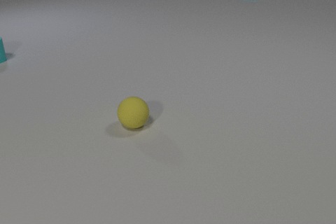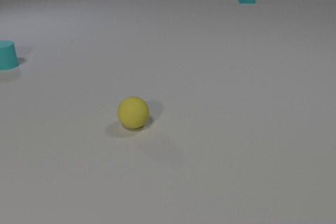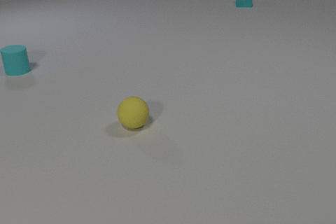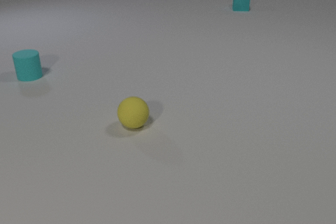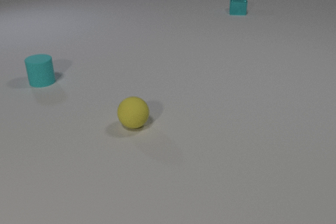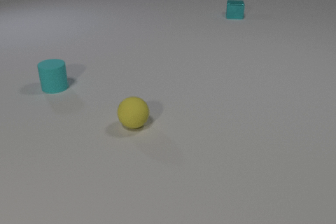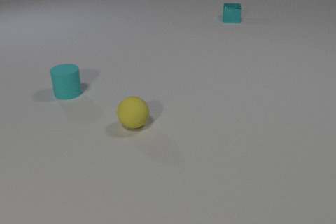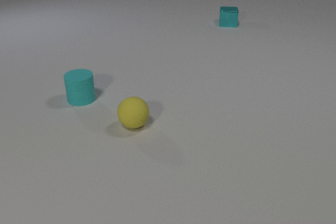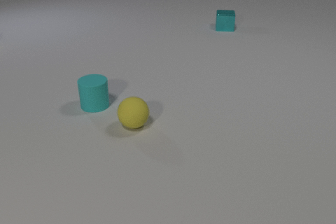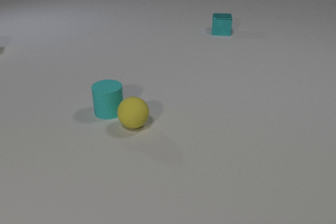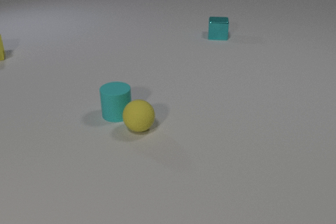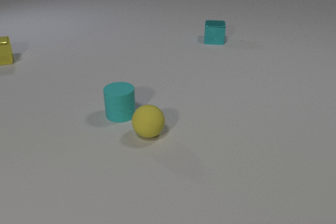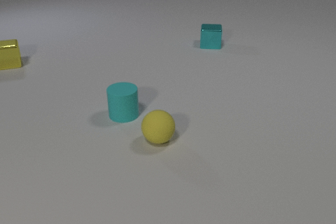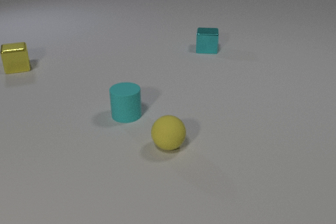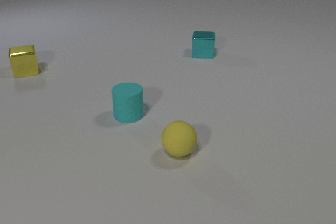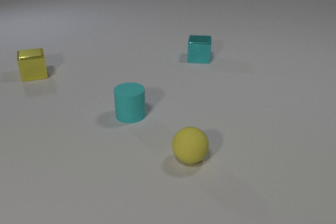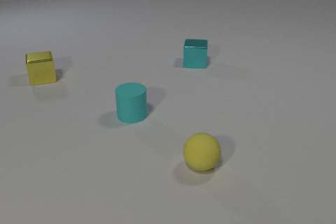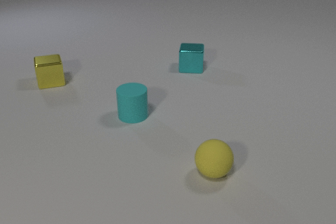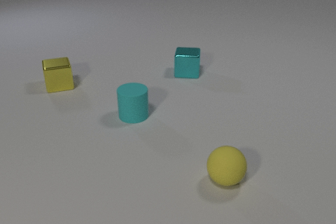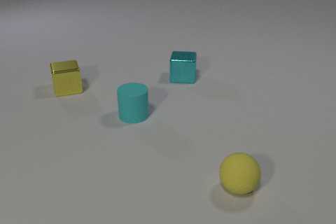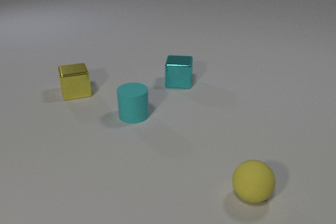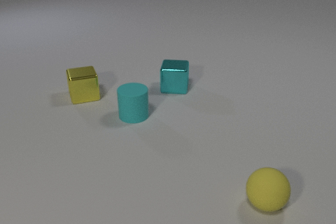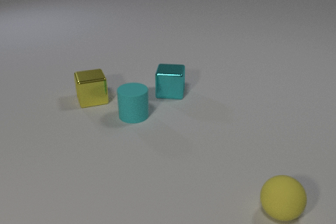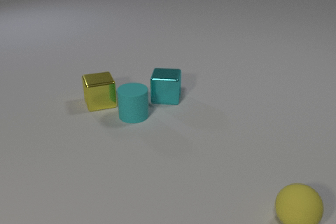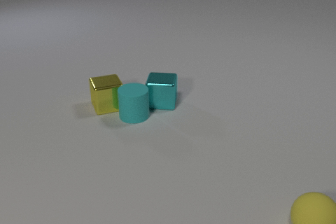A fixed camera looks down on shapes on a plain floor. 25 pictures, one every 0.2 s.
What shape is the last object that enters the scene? cube.
How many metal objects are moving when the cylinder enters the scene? 1.
What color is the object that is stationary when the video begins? yellow.
0.0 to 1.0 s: The cyan rubber cylinder slides toward the camera and to the right. The cyan metal cube slides toward the camera.
1.0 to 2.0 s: The cyan rubber cylinder slides toward the camera and to the right. The yellow rubber sphere rolls toward the camera. The yellow metal cube comes in at the left edge, slides toward the camera. The cyan metal cube slides toward the camera. The cyan rubber cylinder and the yellow rubber sphere collide.
2.0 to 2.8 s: The cyan rubber cylinder slides to the right. The yellow rubber sphere rolls toward the camera and to the right. The yellow metal cube slides toward the camera and to the right. The cyan metal cube slides toward the camera.
2.8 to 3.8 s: The yellow rubber sphere rolls to the right and toward the camera. The yellow metal cube slides toward the camera and to the right. The cyan metal cube slides toward the camera.
3.8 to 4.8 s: The yellow rubber sphere rolls to the right and toward the camera. The yellow metal cube slides toward the camera and to the right. The cyan metal cube slides toward the camera. The cyan rubber cylinder and the yellow metal cube collide.
